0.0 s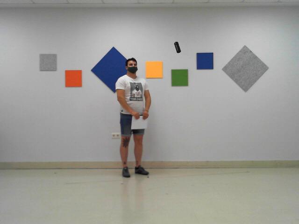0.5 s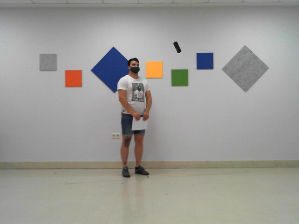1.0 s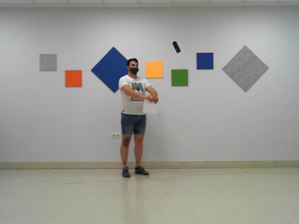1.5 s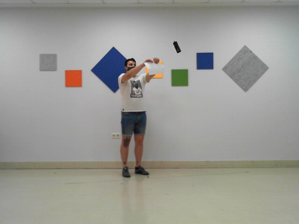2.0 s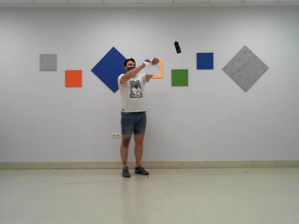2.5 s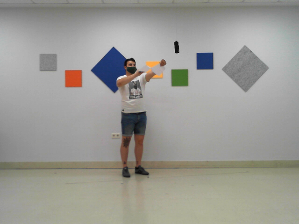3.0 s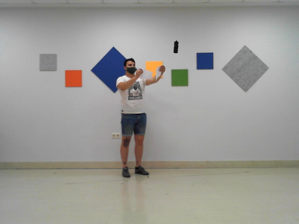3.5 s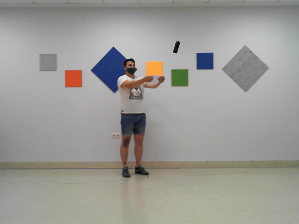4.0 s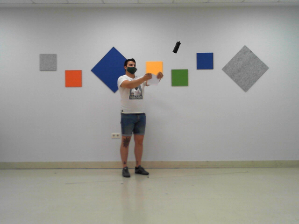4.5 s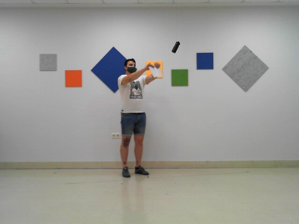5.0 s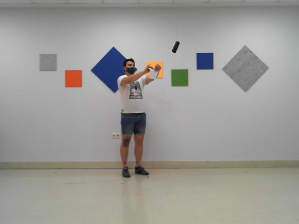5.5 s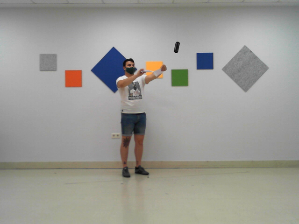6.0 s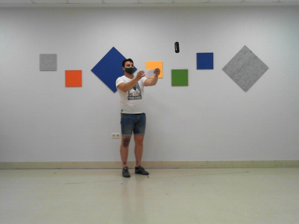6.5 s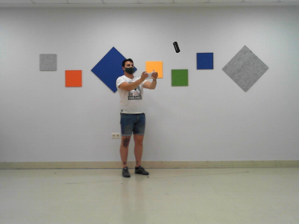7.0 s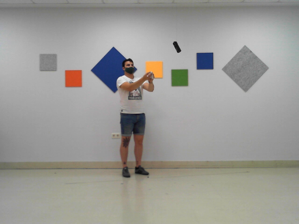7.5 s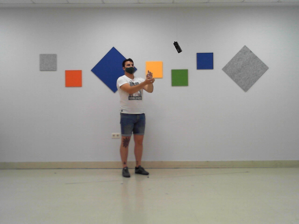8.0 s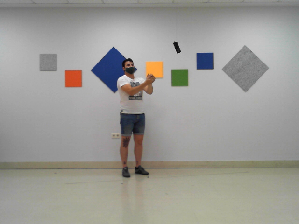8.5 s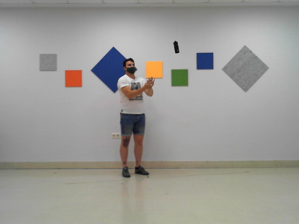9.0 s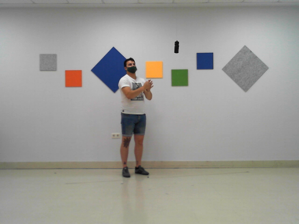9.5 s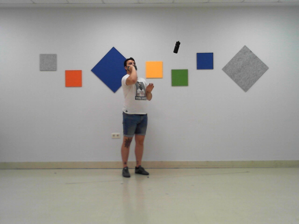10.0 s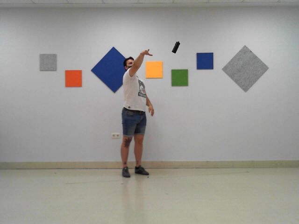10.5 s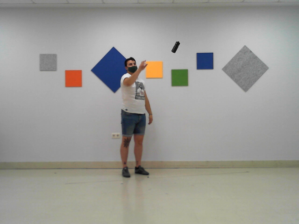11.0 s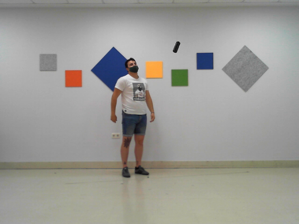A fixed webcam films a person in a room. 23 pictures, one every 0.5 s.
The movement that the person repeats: Tear a paper in 4 pieces, make a ball and throw it.
